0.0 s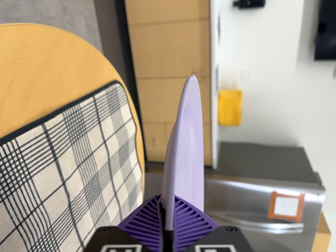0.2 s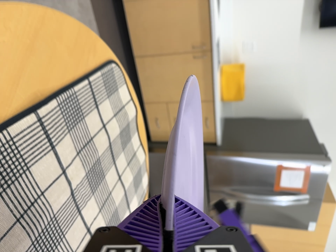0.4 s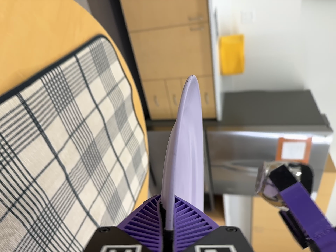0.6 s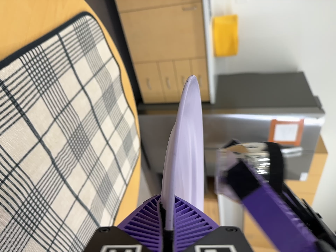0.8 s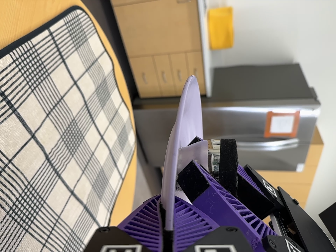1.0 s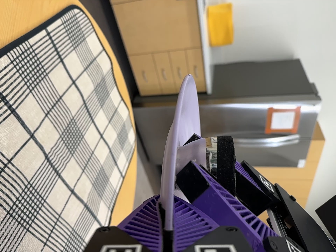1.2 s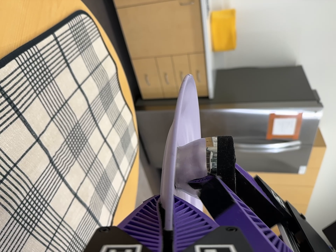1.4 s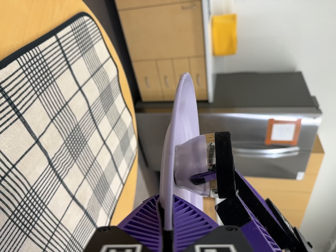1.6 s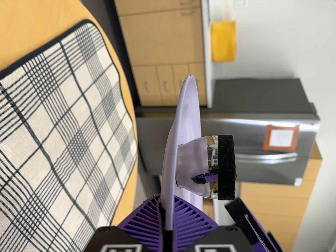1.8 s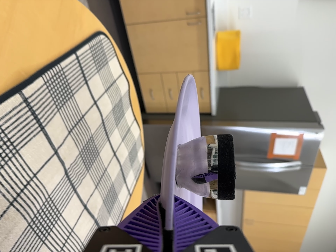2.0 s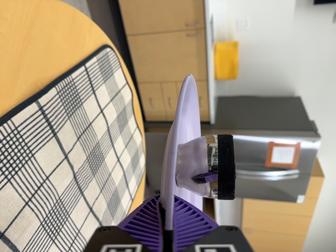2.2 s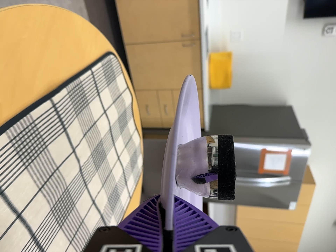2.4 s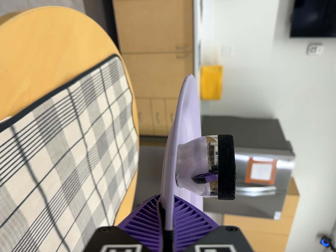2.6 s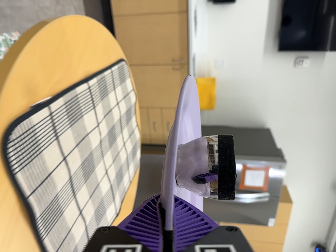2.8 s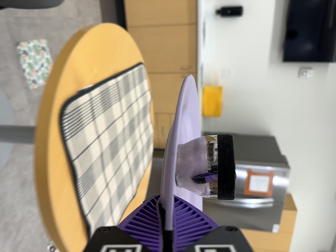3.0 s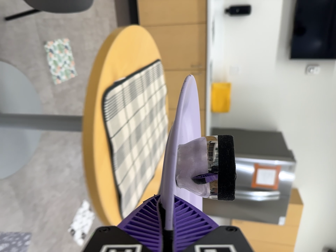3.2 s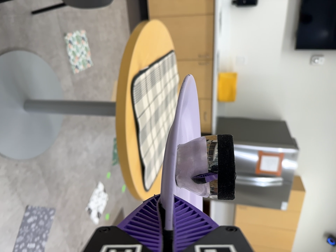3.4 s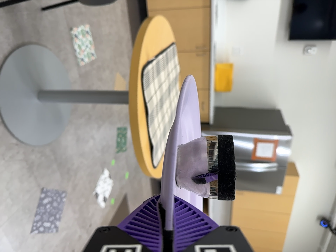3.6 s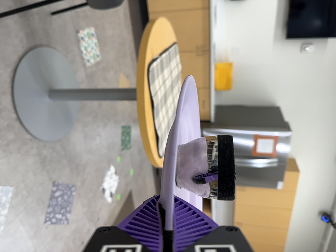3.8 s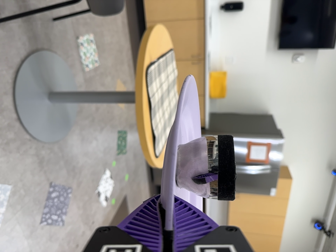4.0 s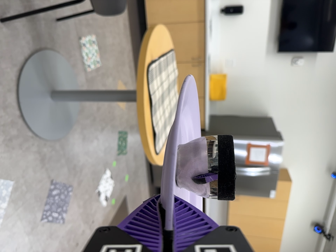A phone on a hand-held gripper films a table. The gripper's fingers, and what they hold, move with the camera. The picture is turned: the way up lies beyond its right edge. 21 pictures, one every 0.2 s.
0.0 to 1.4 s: The camera travels forward, about 7 cm, so what stands in front looms larger. Its aim tips toward the bottom of its view by about 15 degrees, and the scene shifts upward.
1.4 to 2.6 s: The camera travels backward and toward the bottom of its view, about 32 cm, so what stands in front gets smaller. Its aim tips toward the top of its view by about 15 degrees.
2.6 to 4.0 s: The camera travels backward and toward the bottom of its view, about 70 cm, so what stands in front gets smaller.
The film runs backward here.
